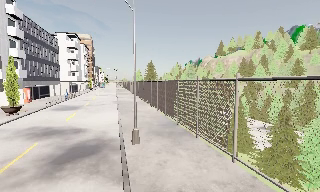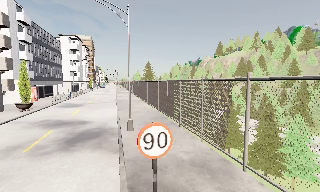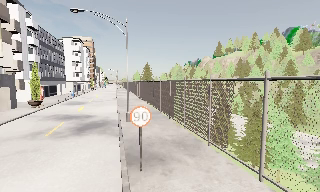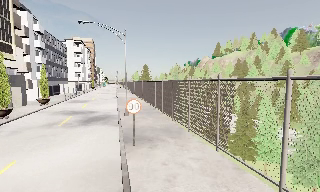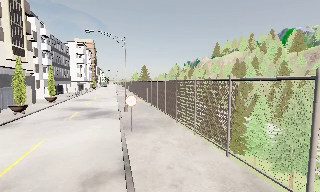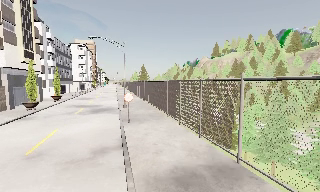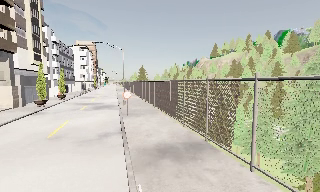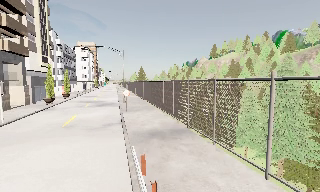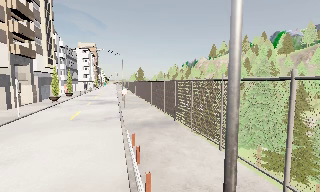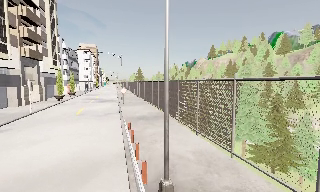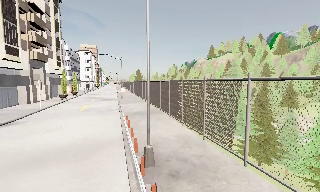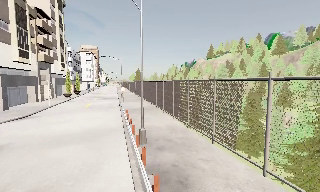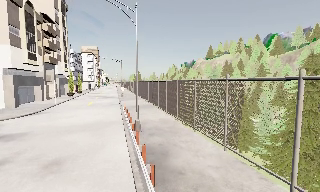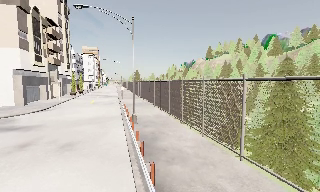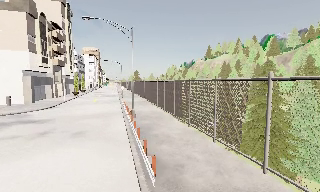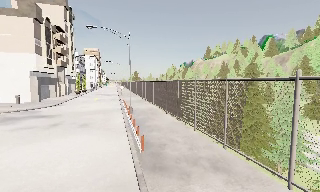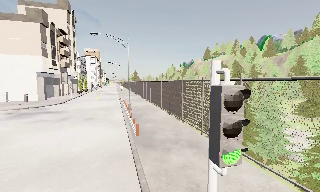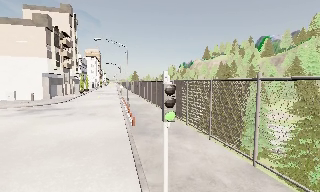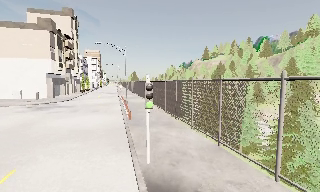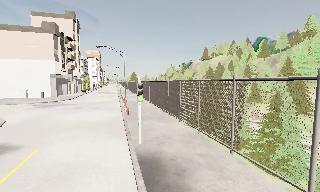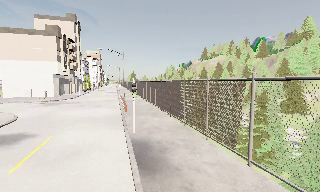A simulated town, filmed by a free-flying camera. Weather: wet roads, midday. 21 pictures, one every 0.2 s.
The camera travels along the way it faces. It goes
backward.
0.0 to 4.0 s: The camera travels backward, about 40 m, so what stands in front gets smaller.
The film runs backward here.
